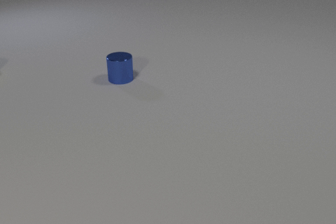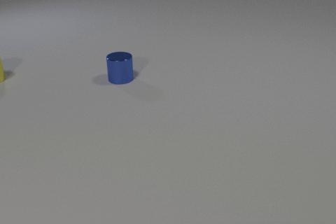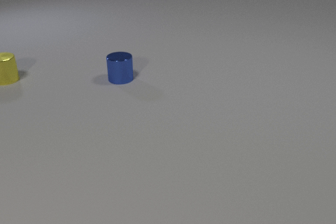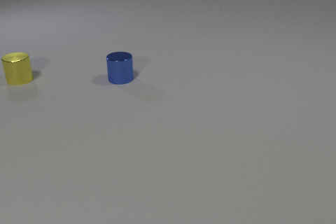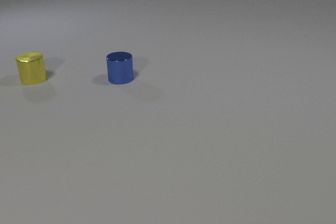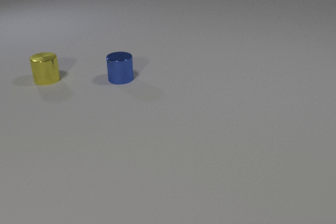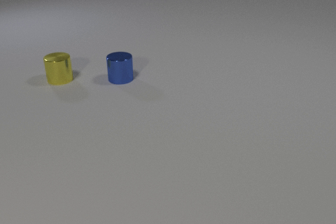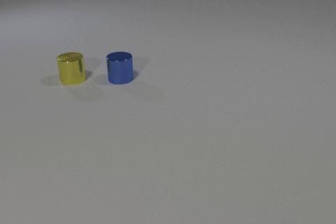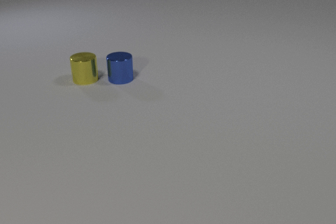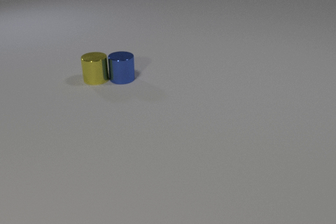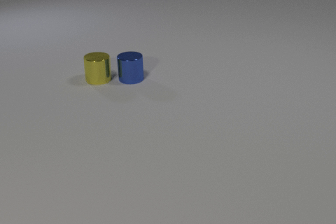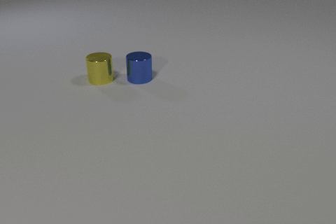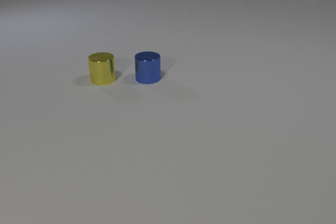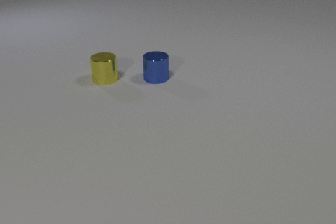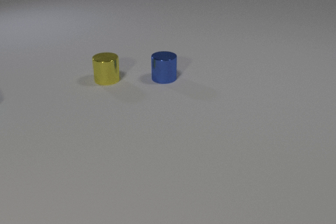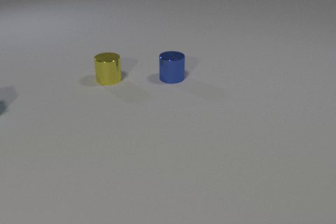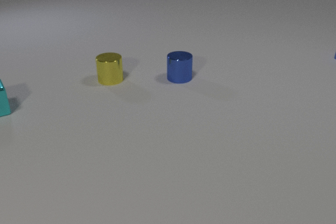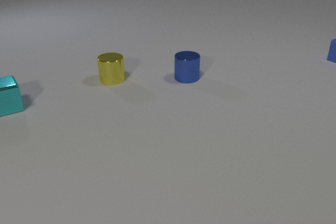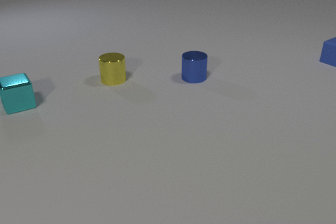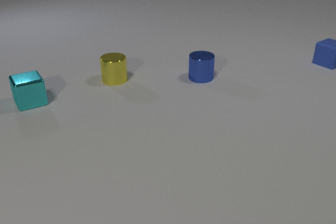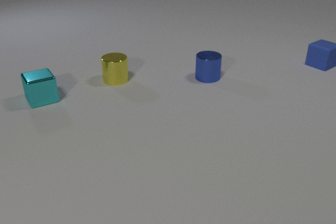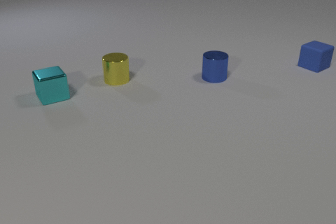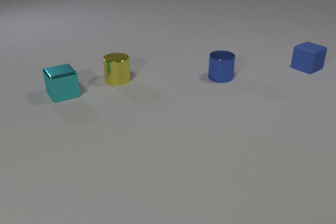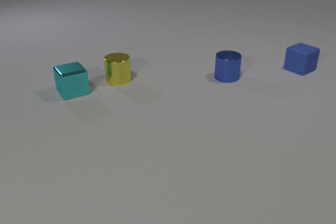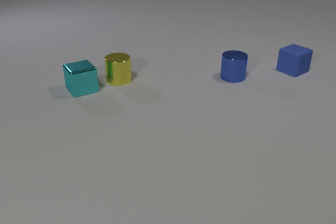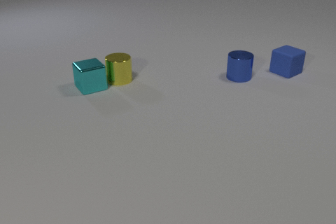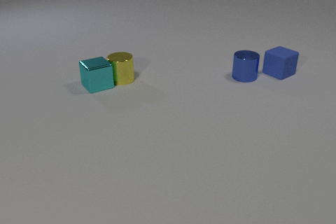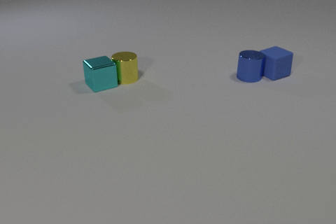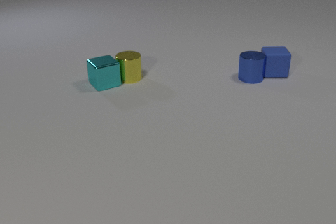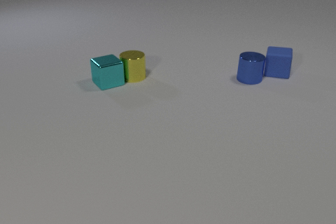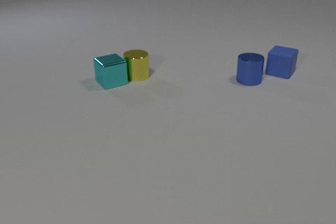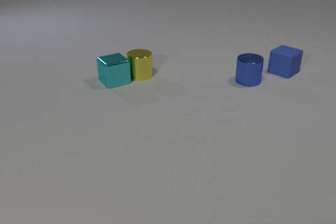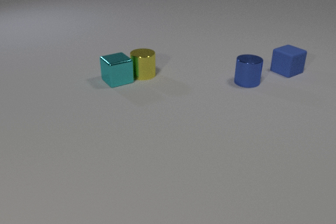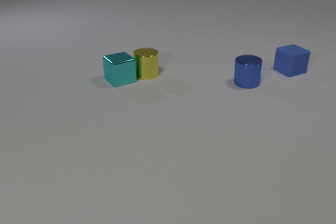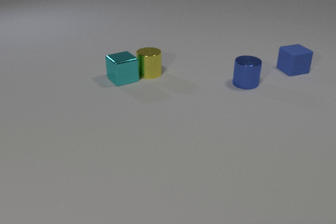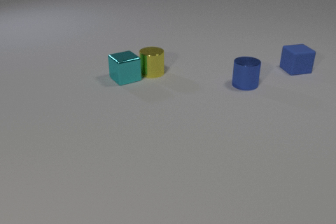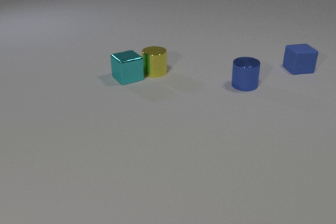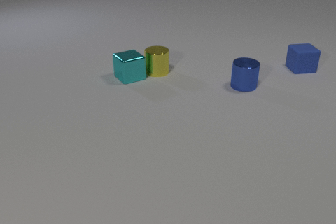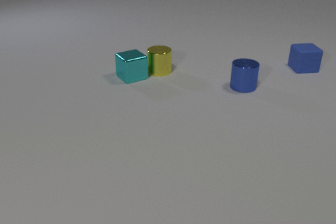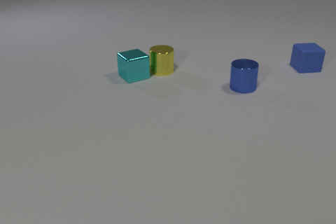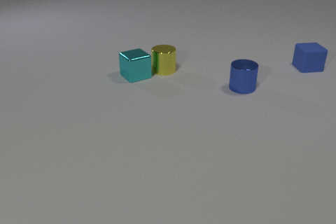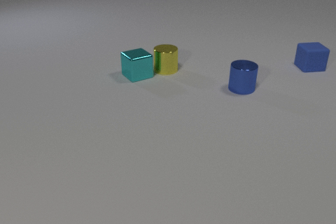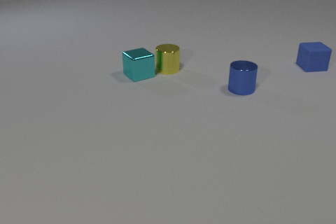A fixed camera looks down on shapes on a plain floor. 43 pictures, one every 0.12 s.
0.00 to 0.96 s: The yellow metal cylinder comes in at the left edge, slides to the right.
0.96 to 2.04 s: The yellow metal cylinder slides to the right. The blue metal cylinder slides to the right. The blue rubber cube comes in at the right edge, slides toward the camera and to the left. The cyan metal cube comes in at the left edge, slides to the right. The yellow metal cylinder and the blue metal cylinder collide.
2.04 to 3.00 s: The yellow metal cylinder slides to the right. The blue metal cylinder slides to the right. The blue rubber cube slides to the left and toward the camera. The cyan metal cube slides to the right.
3.00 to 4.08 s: The yellow metal cylinder slides to the right and away from the camera. The blue metal cylinder slides toward the camera and to the right. The blue rubber cube slides to the right and away from the camera, spins so that its near face slides to the left, clockwise seen from above. The cyan metal cube slides to the right and away from the camera. The yellow metal cylinder and the cyan metal cube collide. The blue metal cylinder and the blue rubber cube collide.
4.08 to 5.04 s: The yellow metal cylinder slides to the right and away from the camera. The blue metal cylinder slides toward the camera. The blue rubber cube slides to the right and away from the camera. The cyan metal cube slides to the right and away from the camera.
Are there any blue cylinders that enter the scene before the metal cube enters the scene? no.
How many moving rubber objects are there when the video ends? 1.
Are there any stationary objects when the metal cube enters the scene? no.
